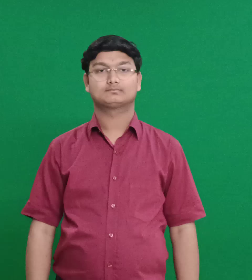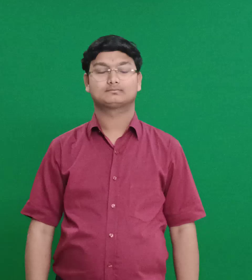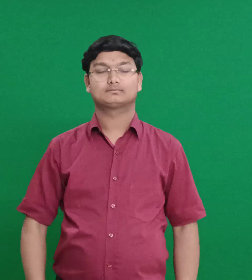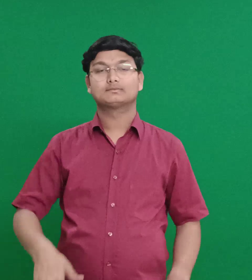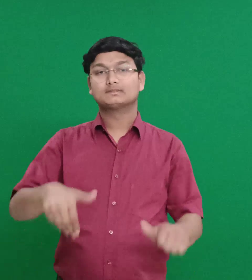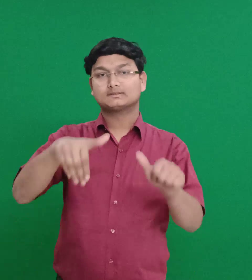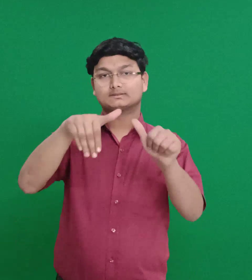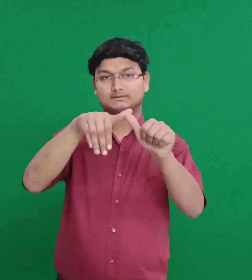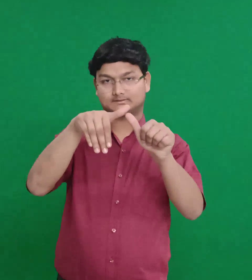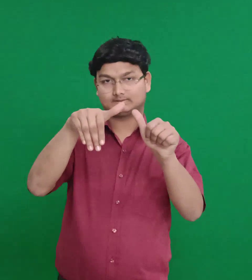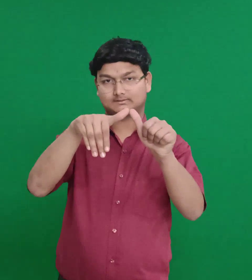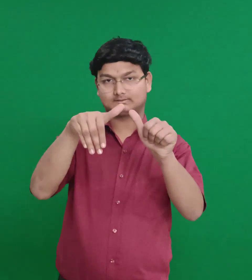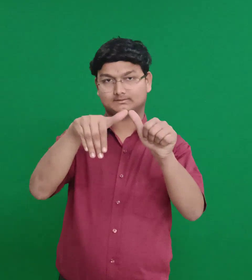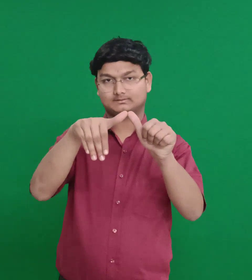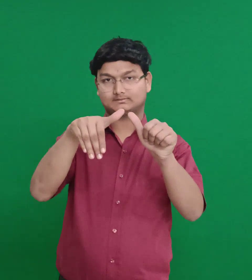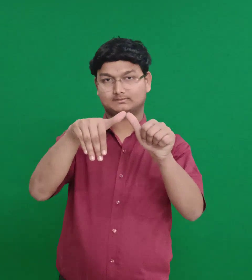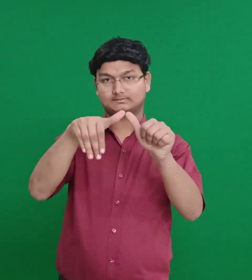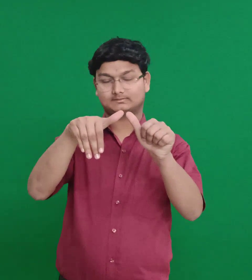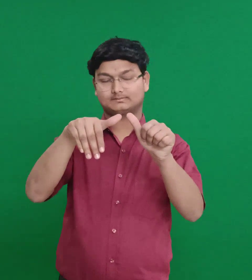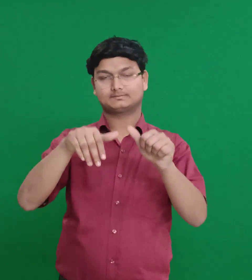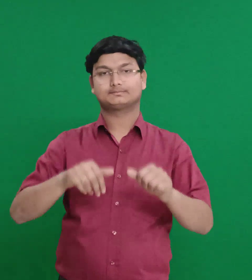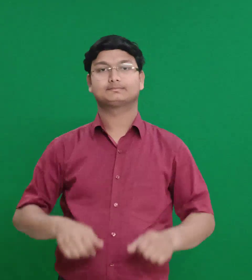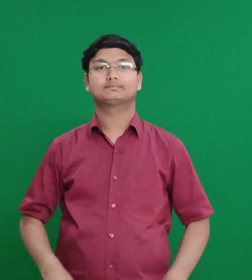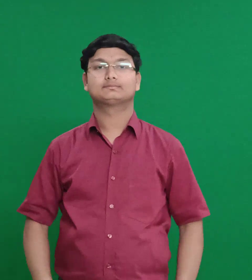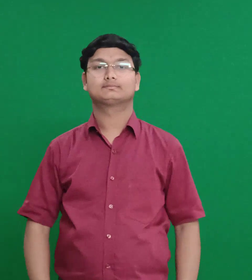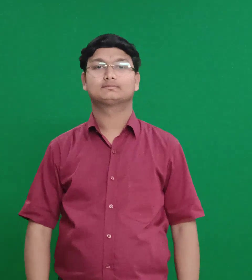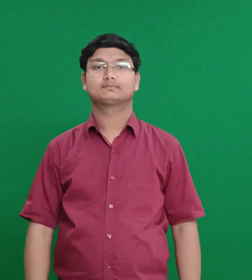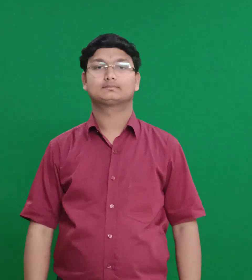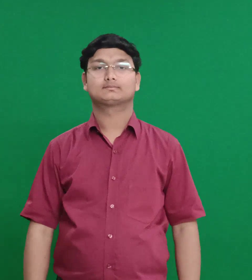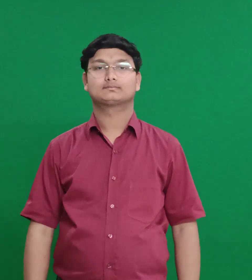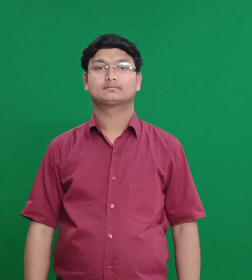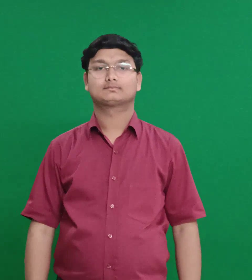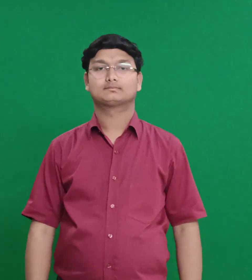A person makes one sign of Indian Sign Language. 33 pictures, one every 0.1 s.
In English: assyria
